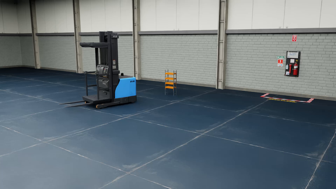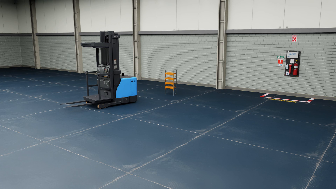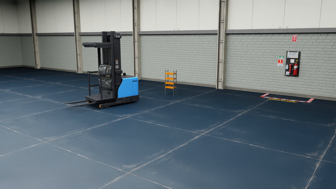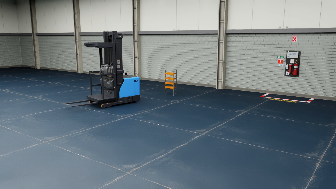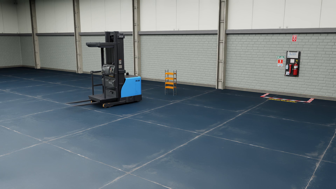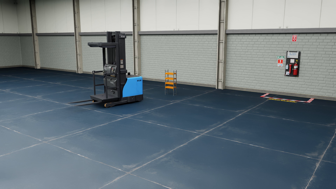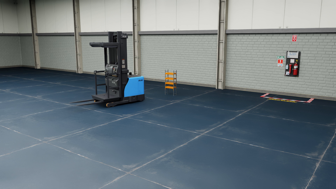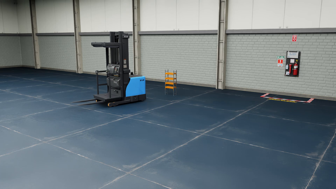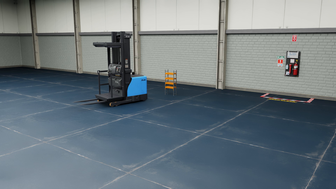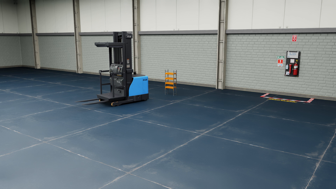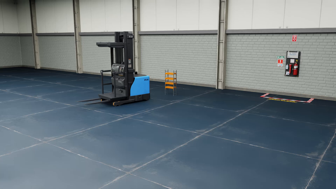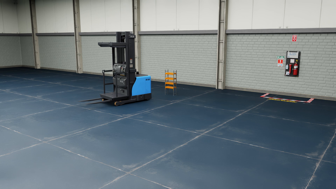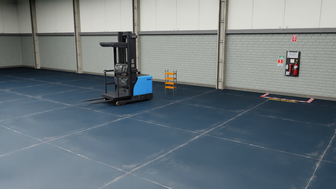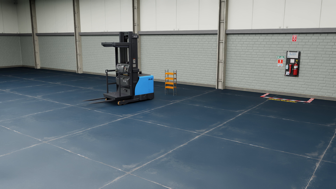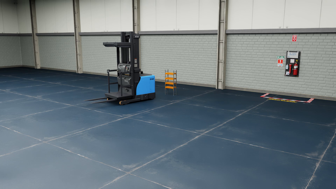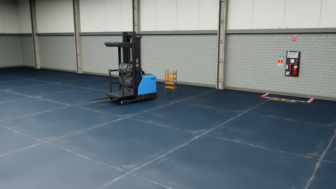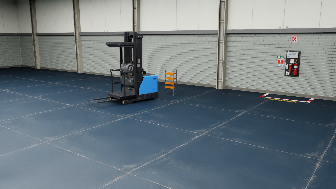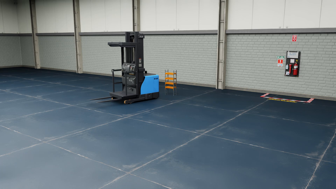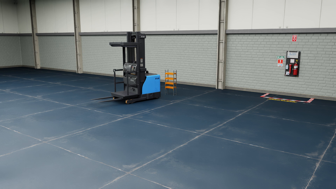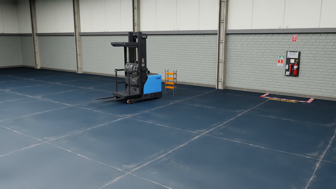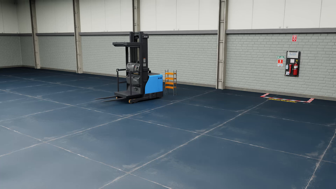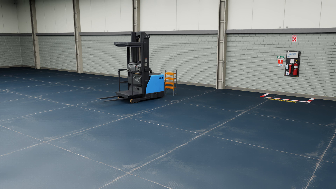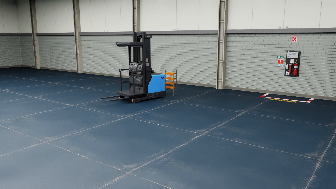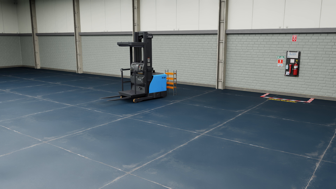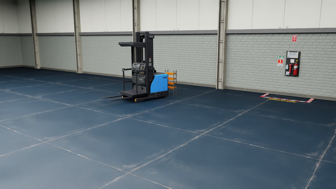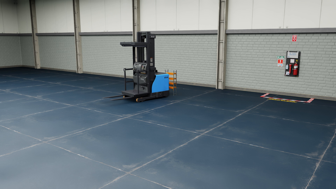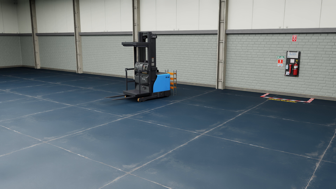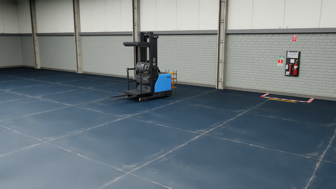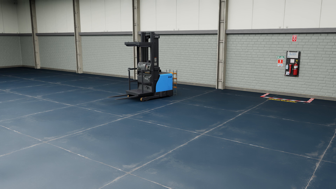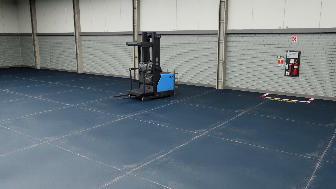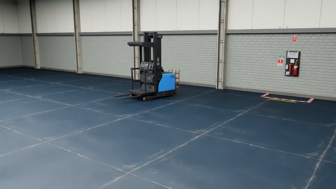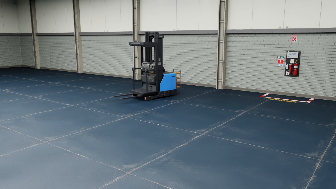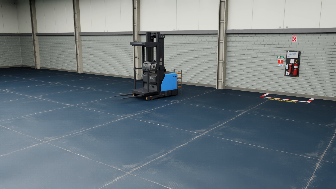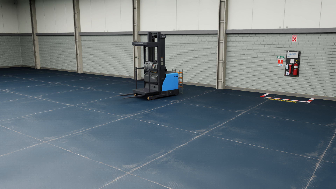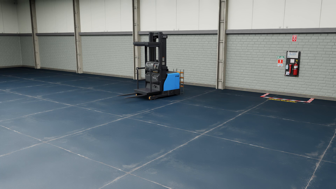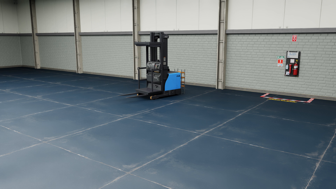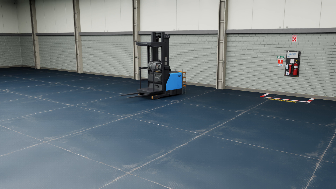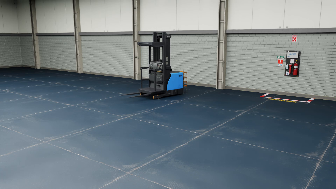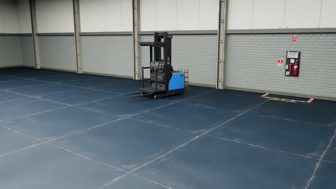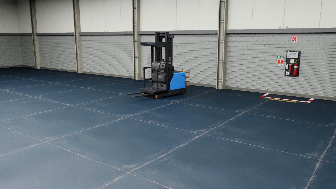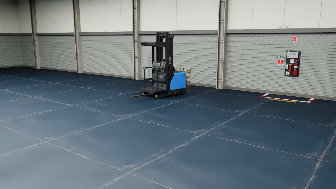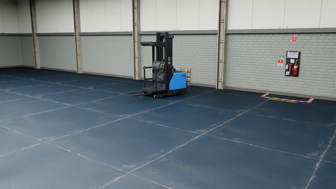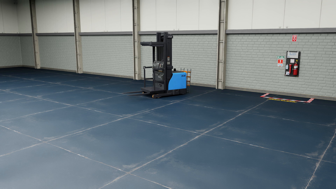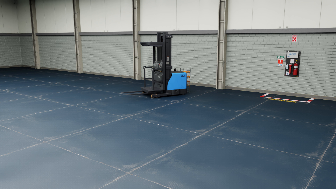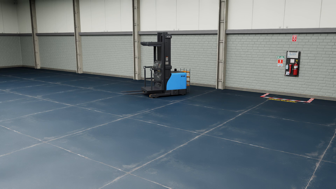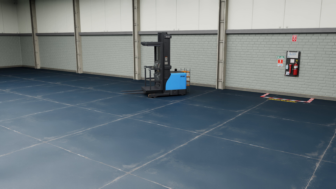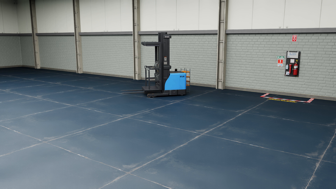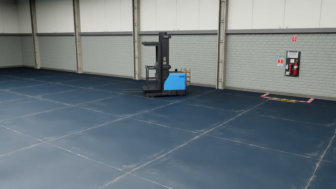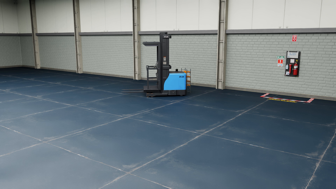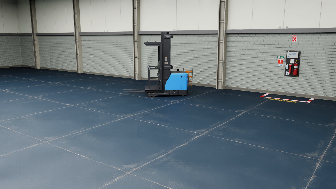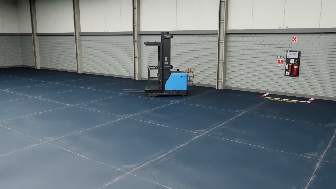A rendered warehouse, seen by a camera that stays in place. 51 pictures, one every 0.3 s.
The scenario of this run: A forklift runs into an object in its way.
